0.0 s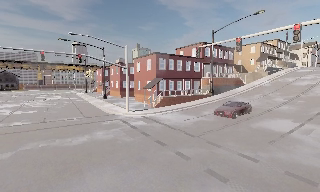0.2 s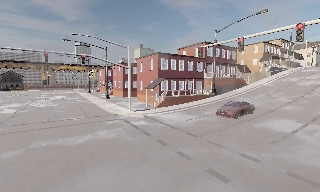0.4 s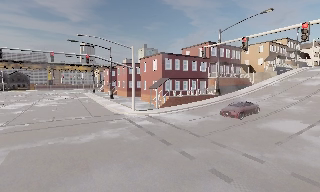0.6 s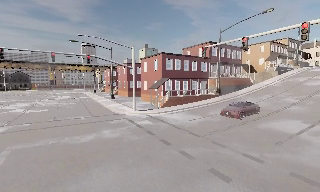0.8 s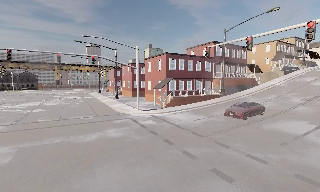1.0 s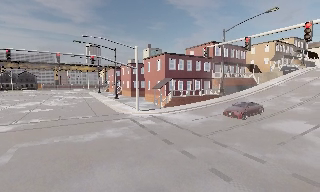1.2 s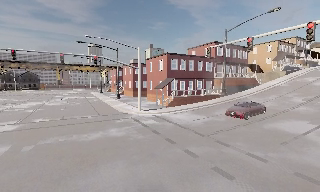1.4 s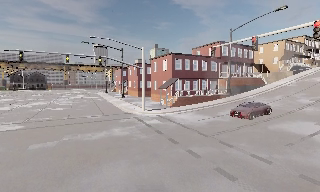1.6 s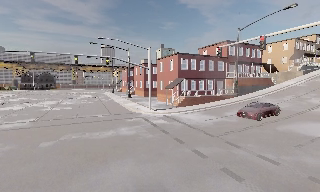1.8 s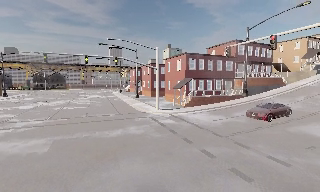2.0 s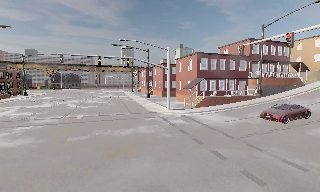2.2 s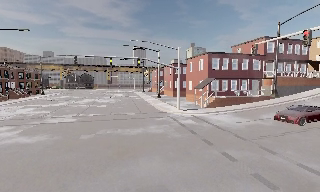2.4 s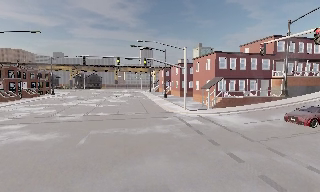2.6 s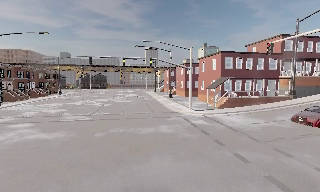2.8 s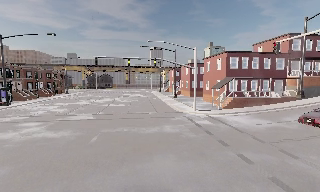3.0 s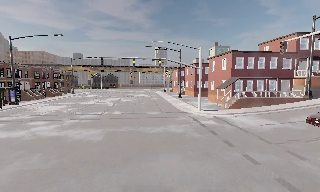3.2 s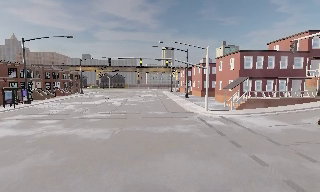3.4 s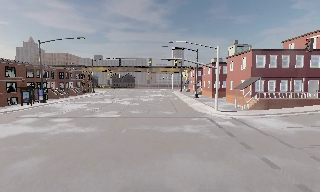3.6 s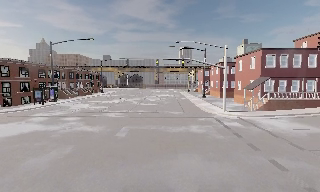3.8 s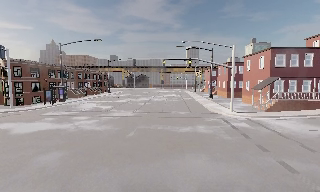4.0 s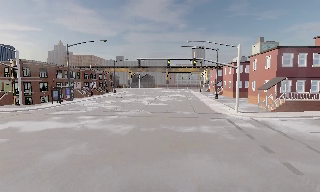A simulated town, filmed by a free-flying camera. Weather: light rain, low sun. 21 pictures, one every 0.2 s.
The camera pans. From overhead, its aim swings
counterclockwise.
The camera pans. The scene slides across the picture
to the right.
0.0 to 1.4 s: The camera shifts only a little, or ends up much as it began.
1.4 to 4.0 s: The camera pans to its left, which is counterclockwise from overhead, by about 35 degrees. It travels backward, about 1 m.
The film runs backward here.
